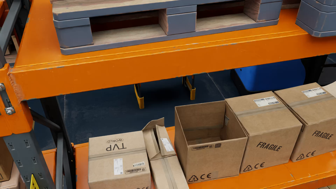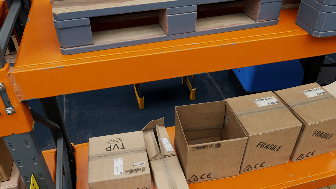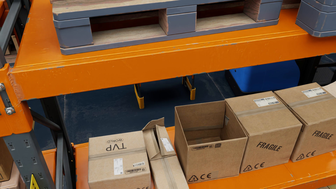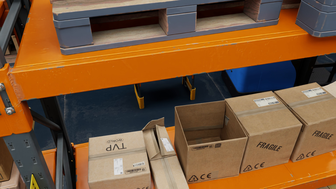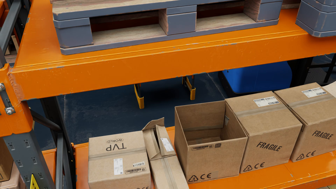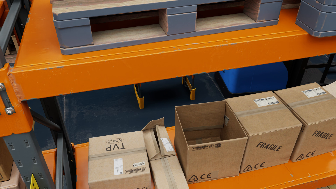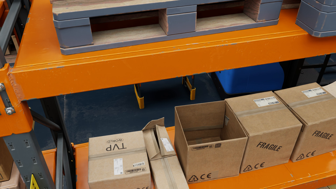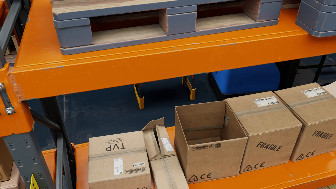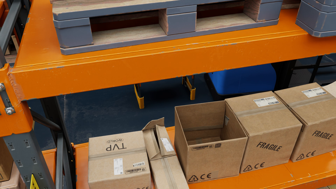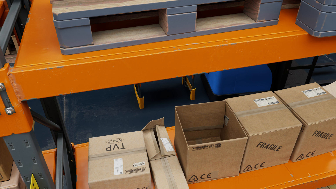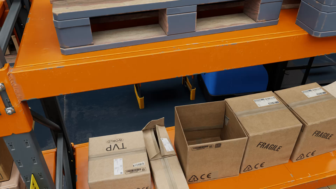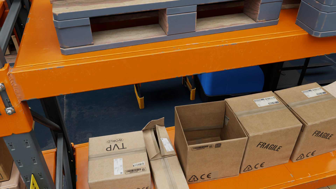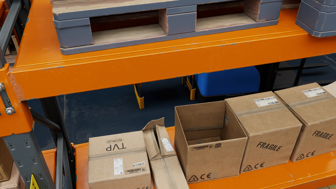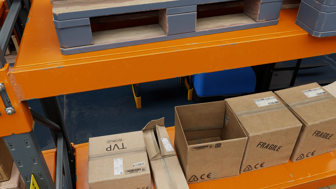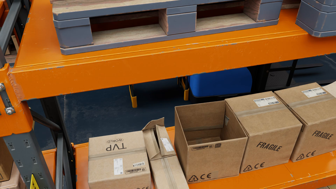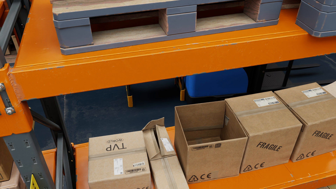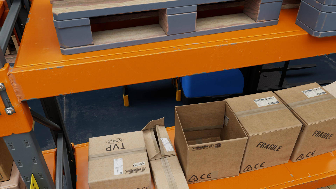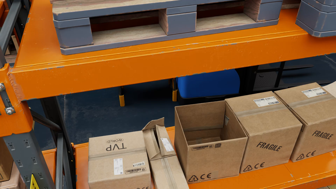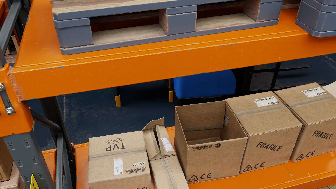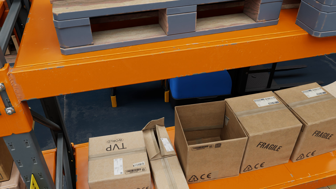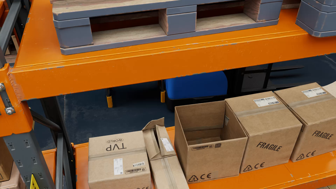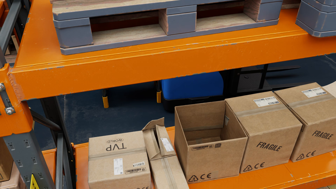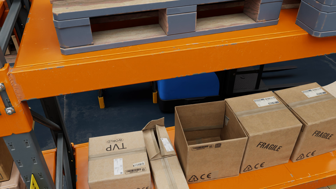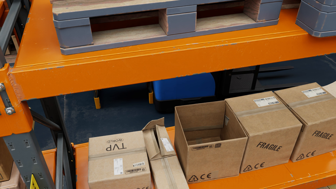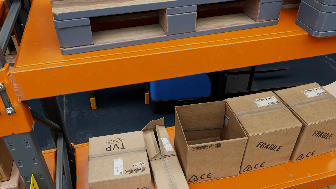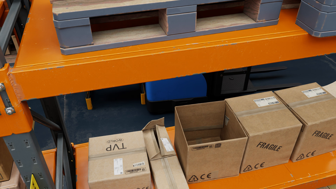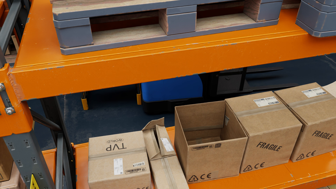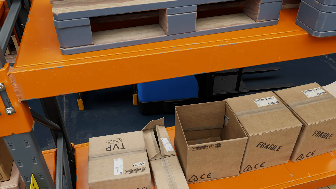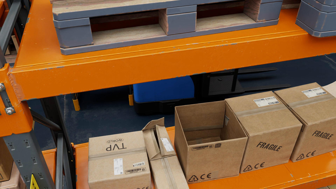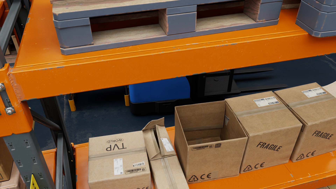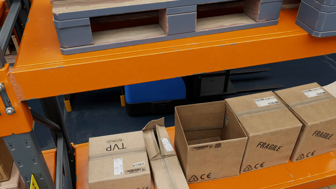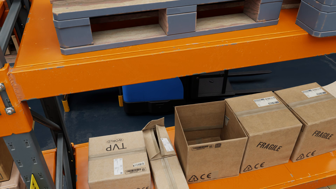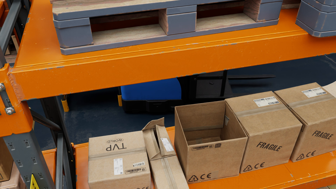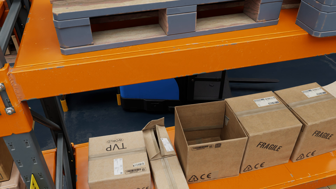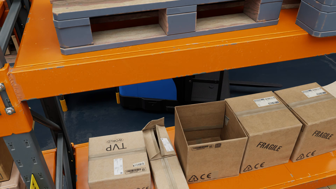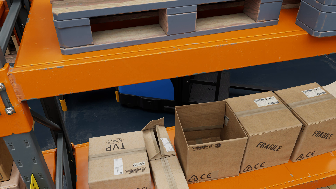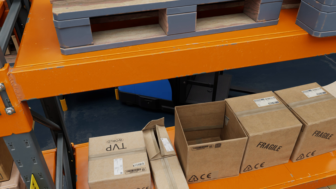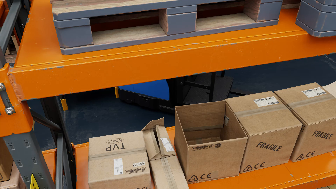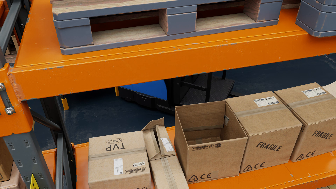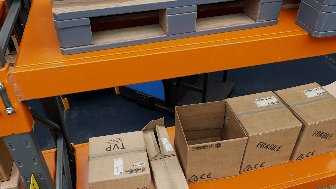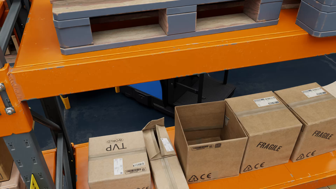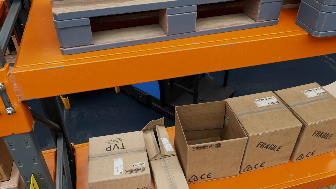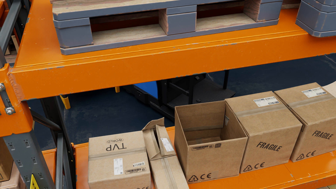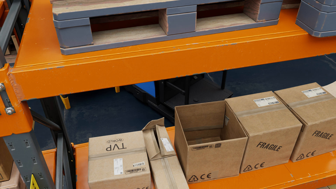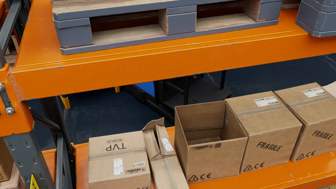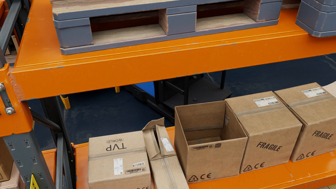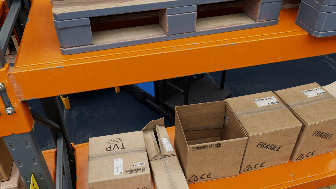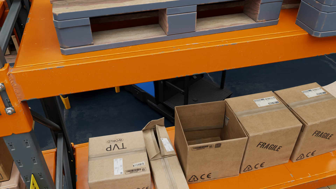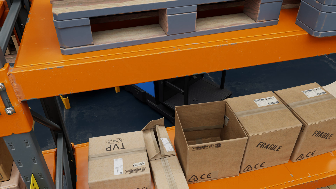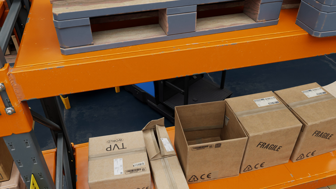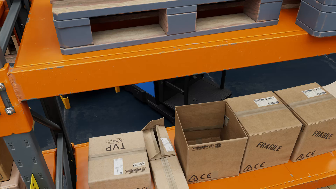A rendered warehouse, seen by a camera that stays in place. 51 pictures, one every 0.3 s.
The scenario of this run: A forklift runs into an object in its way.
